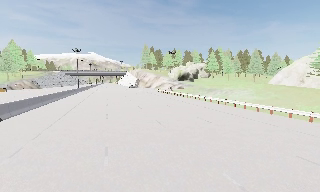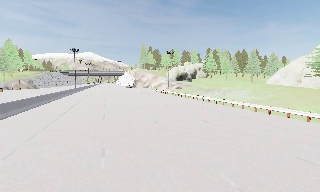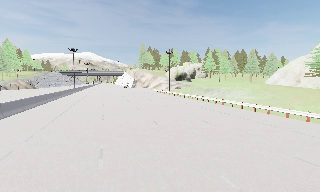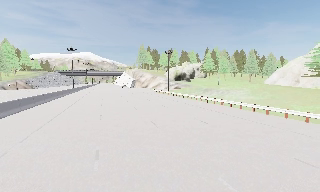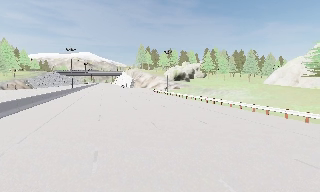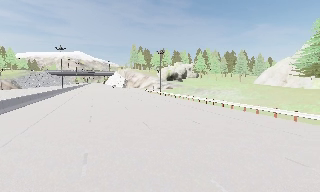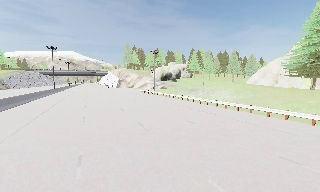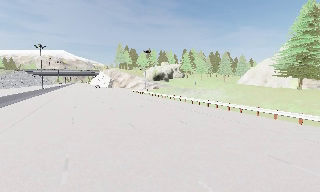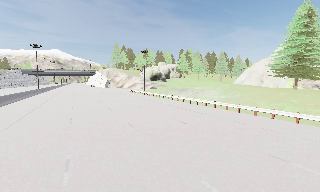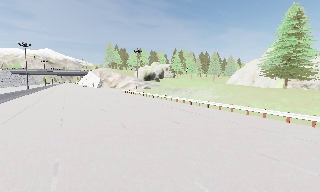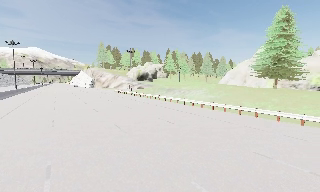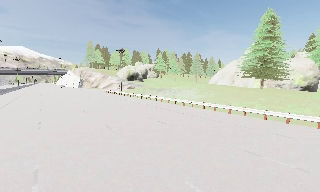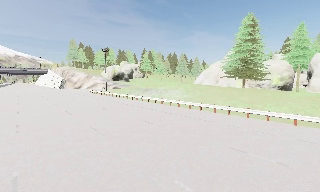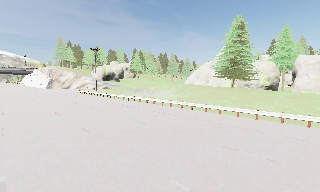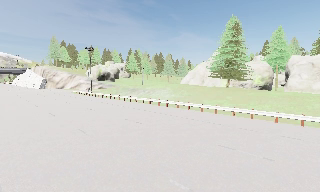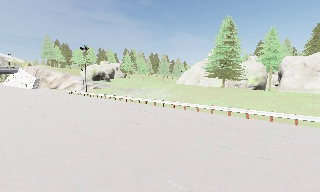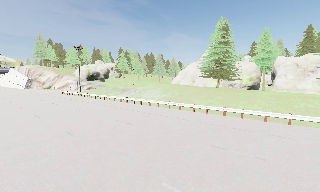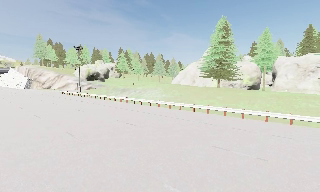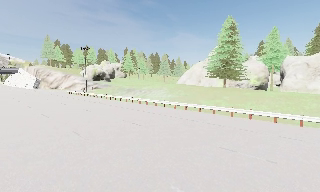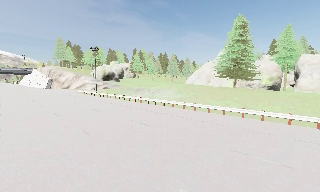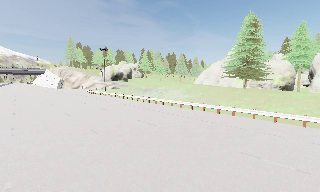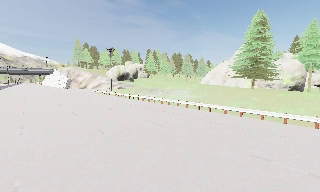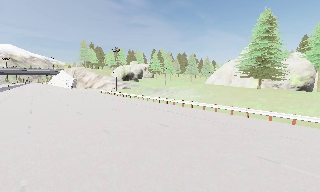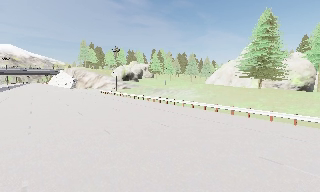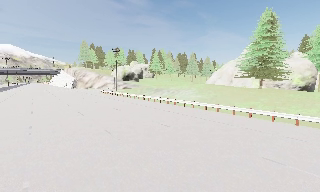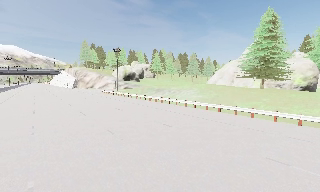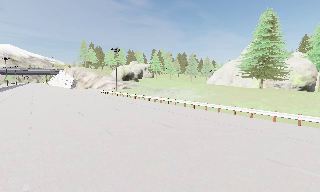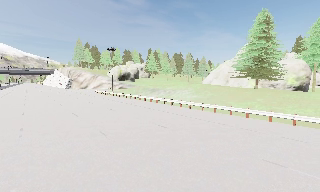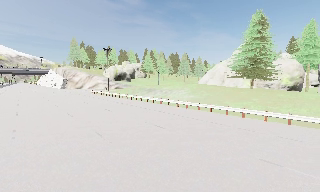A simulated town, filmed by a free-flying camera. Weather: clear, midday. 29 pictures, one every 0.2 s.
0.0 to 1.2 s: The camera travels forward, about 0.5 m, so what stands in front looms larger.
1.2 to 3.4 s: The camera pans to its right, which is clockwise from overhead, by about 25 degrees. It travels to its left and forward, about 1 m.
3.4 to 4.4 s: The camera swings to its left by about 10 degrees, and the scene slides to the right.
4.4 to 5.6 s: The camera shifts only a little, or ends up much as it began.
The film runs forward here.
